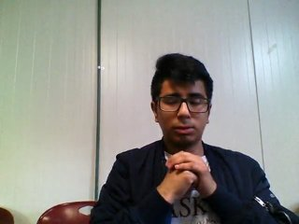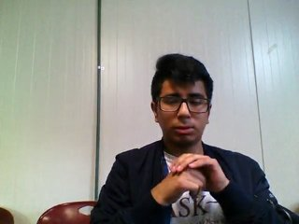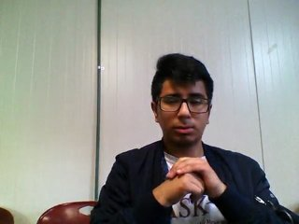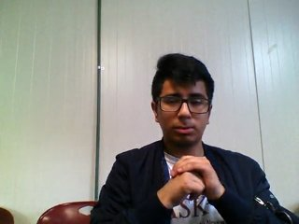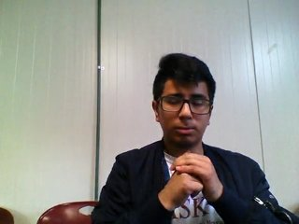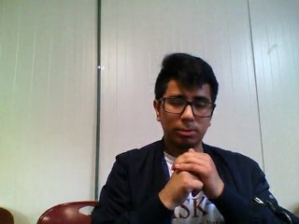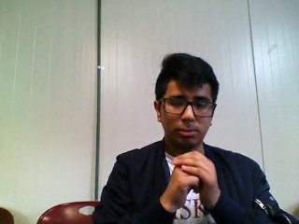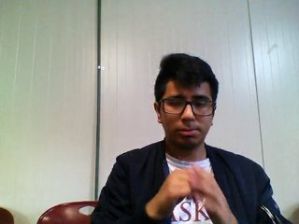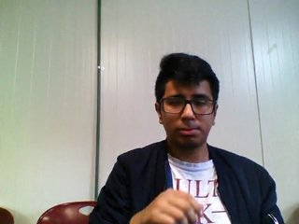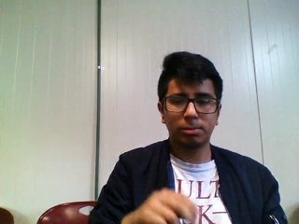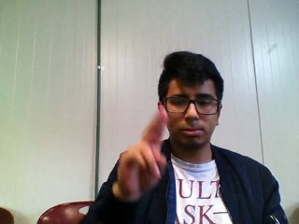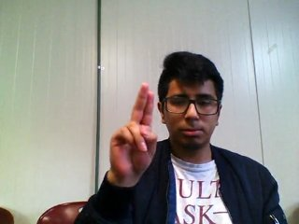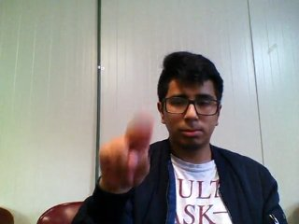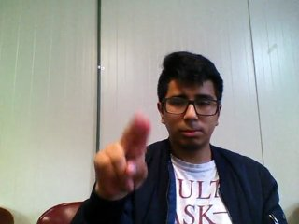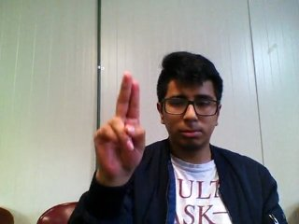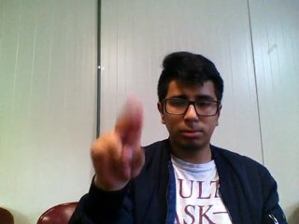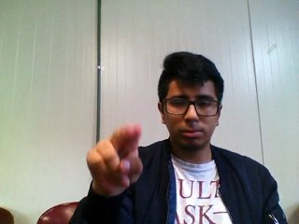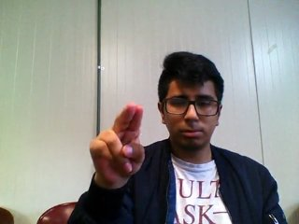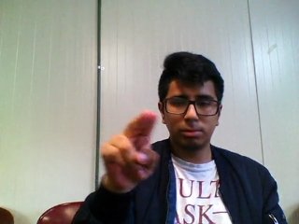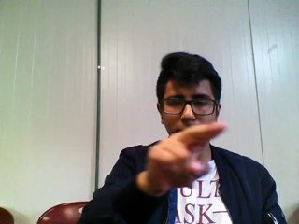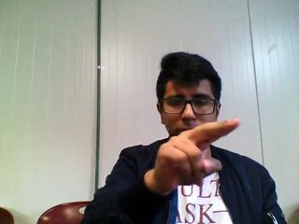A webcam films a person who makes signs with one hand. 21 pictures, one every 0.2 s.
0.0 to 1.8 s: Non-gesture.
1.9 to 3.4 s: Double click with two fingers.
3.5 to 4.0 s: Pointing with two fingers.
